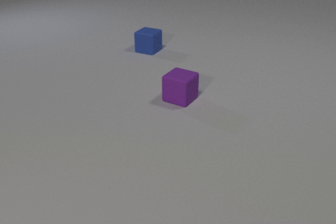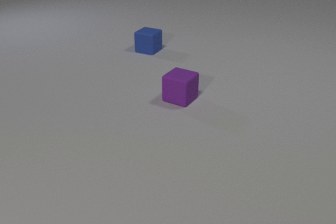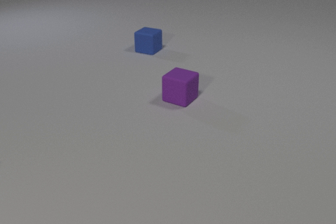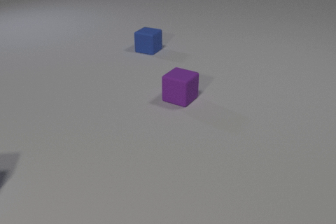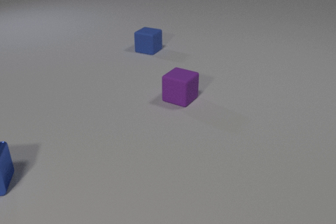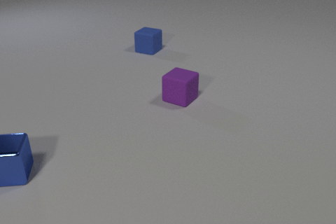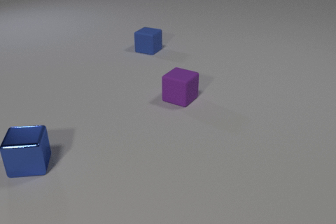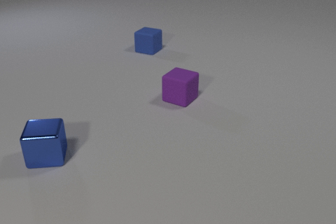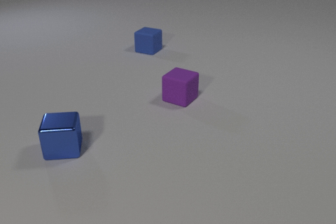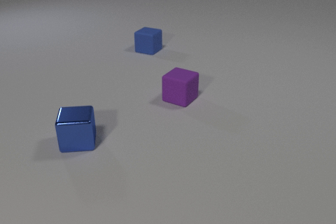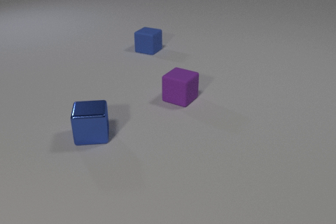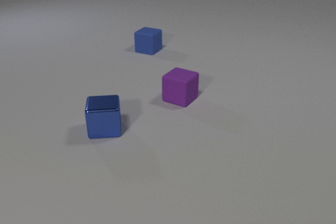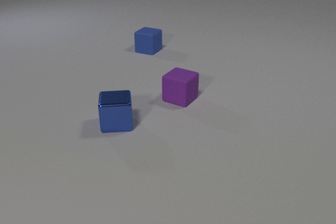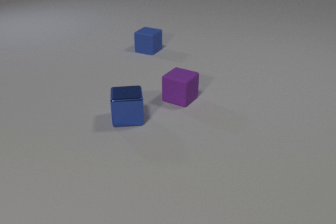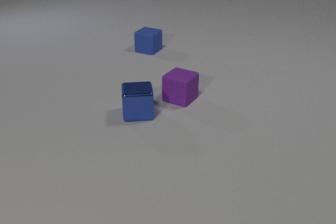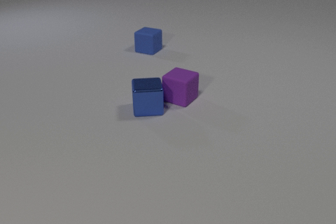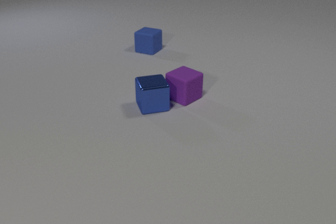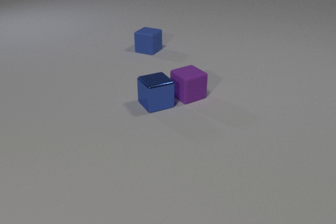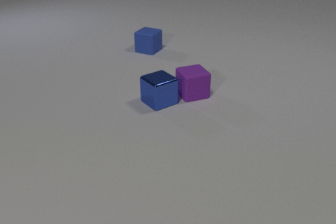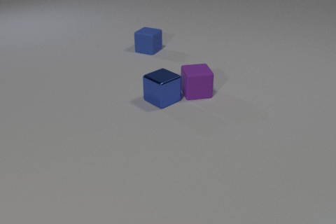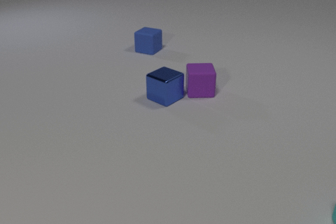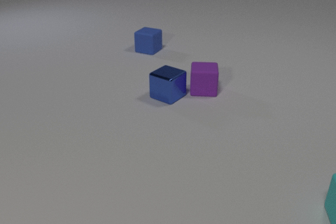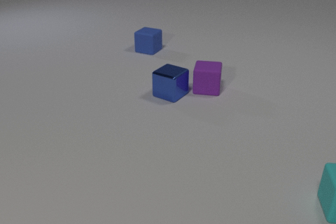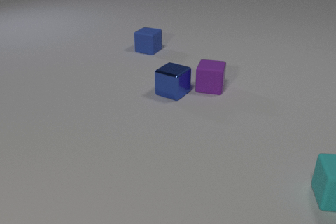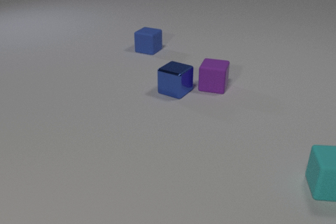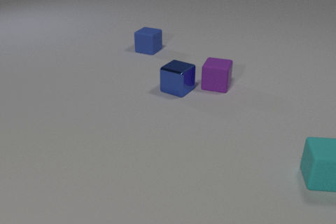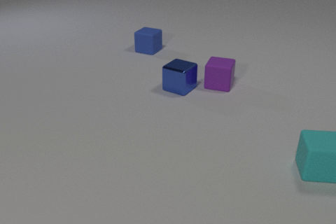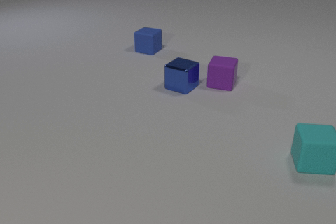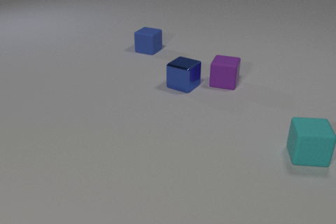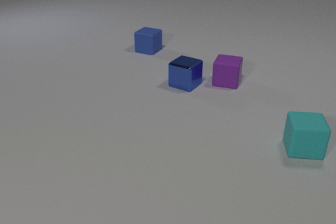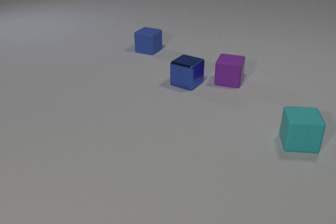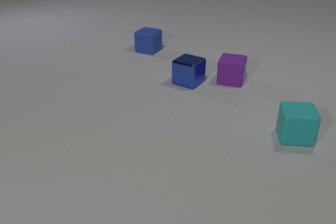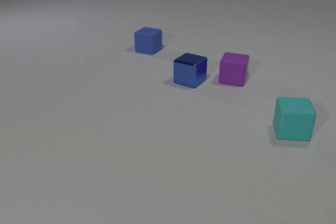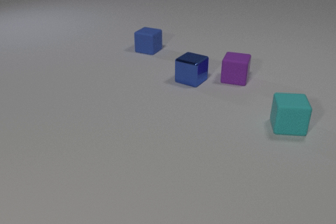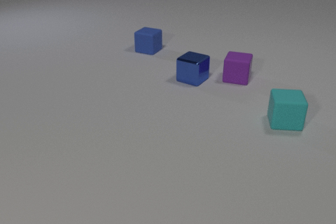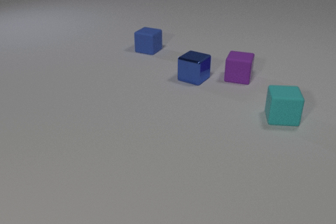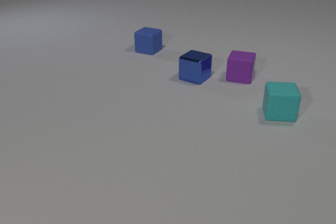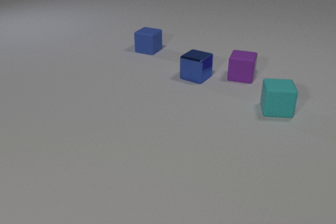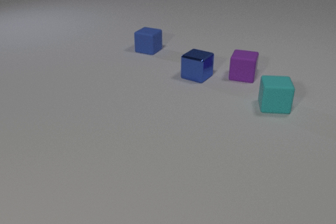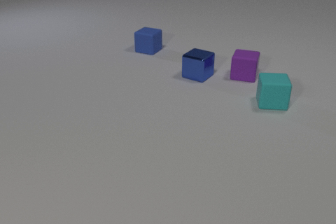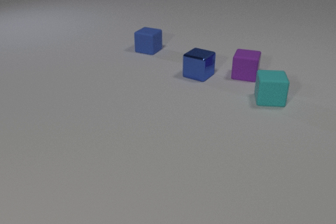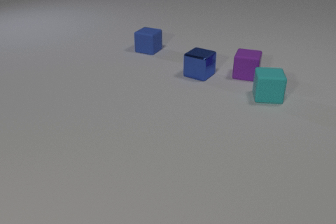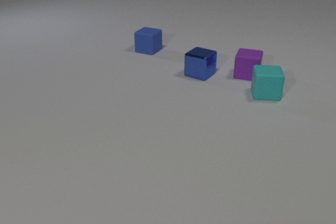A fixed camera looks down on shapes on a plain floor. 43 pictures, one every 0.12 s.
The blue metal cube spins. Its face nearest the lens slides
to the right.
The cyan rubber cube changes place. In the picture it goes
away from the camera.
0.00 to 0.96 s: The blue metal cube comes in at the left edge, slides to the right and away from the camera.
0.96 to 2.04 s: The blue metal cube slides to the right and away from the camera, spins so that its near face slides to the right, counterclockwise seen from above. The purple rubber cube slides to the right and away from the camera, spins so that its near face slides to the left, clockwise seen from above. The blue metal cube and the purple rubber cube collide.
2.04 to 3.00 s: The blue metal cube slides away from the camera and to the right, spins counterclockwise seen from above by about 30 degrees, its near face sliding to the right. The purple rubber cube slides to the right and away from the camera, spins clockwise seen from above by about 45 degrees, its near face sliding to the left. The cyan rubber cube comes in at the right edge, slides away from the camera and to the left.
3.00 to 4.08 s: The blue metal cube slides away from the camera and to the right. The purple rubber cube slides away from the camera and to the right. The cyan rubber cube slides away from the camera and to the left.
4.08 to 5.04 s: The blue metal cube slides away from the camera and to the right. The purple rubber cube slides away from the camera and to the right. The cyan rubber cube slides away from the camera.
Are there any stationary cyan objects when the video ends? no.
How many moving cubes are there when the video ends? 3.
Are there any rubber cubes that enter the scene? yes.
